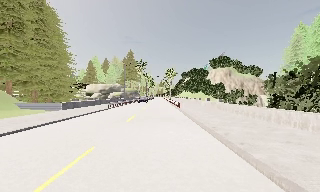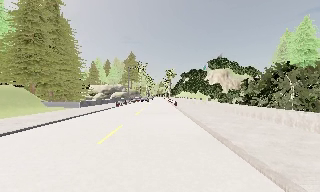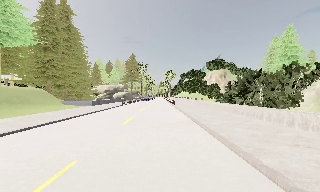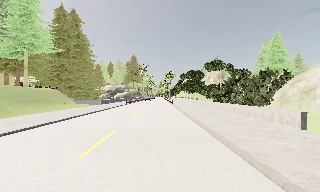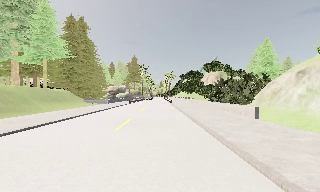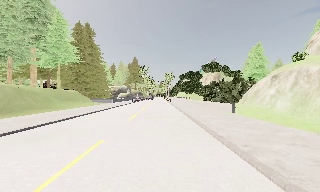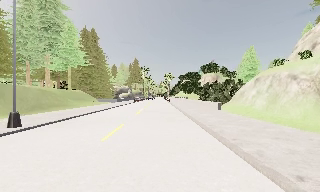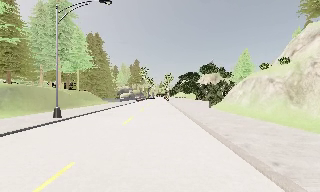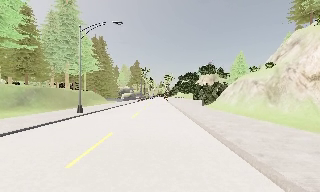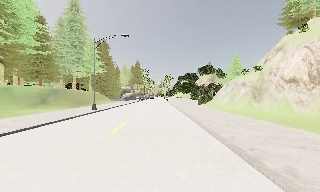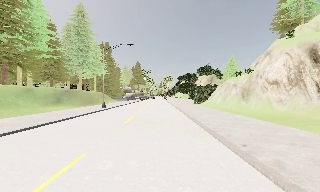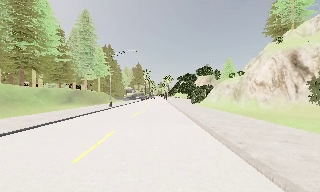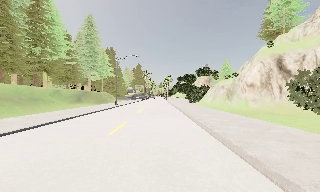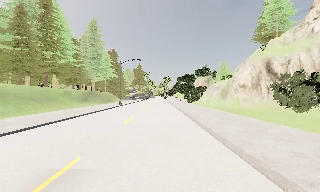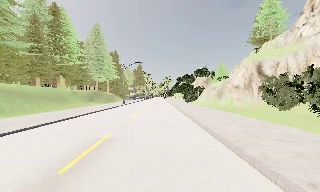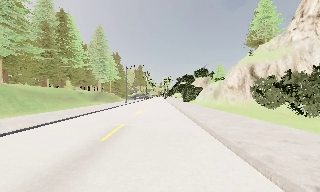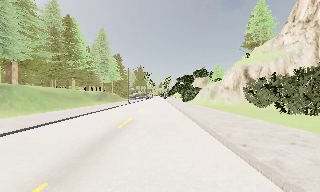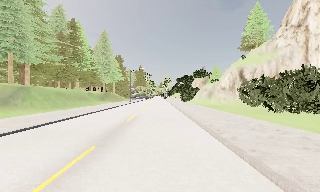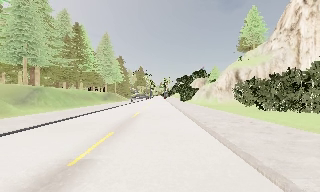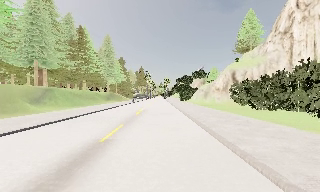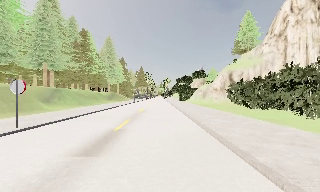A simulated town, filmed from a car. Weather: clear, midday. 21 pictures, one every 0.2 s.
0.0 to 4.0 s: The camera travels backward, about 55 m, so what stands in front gets smaller. It loses speed.
The film runs backward here.
